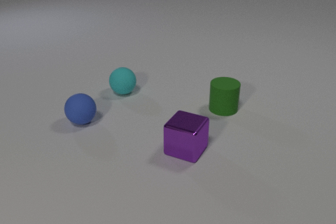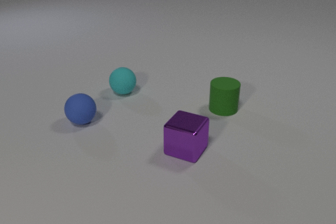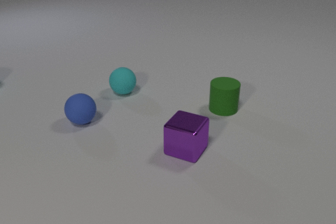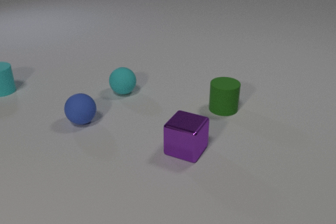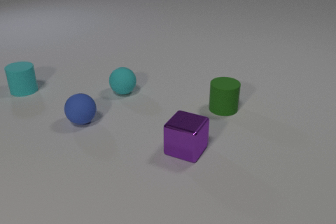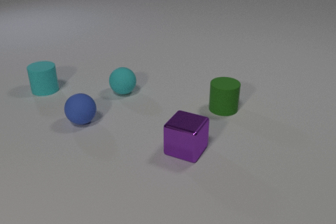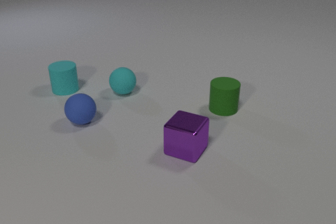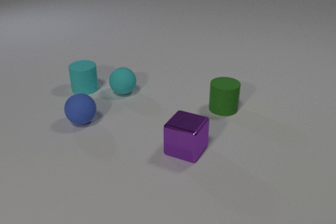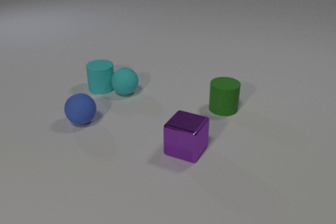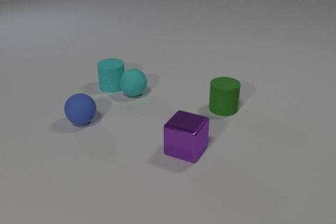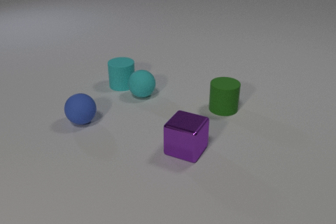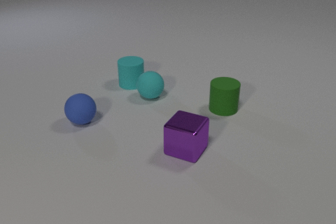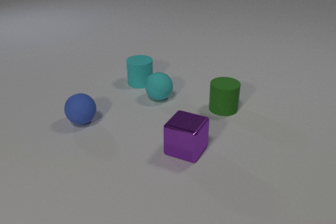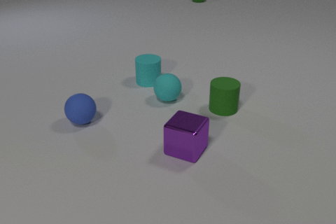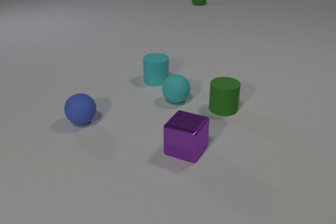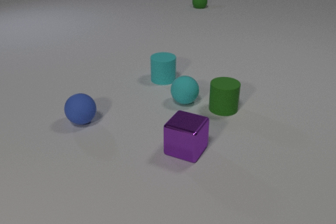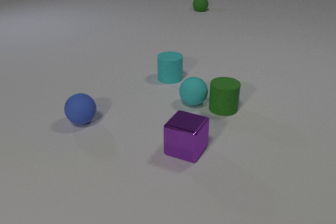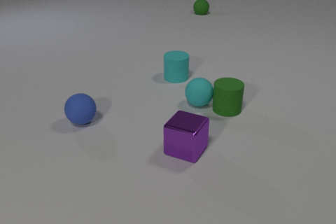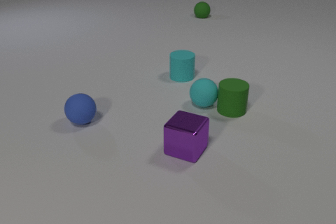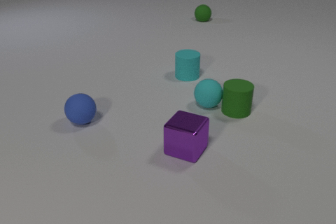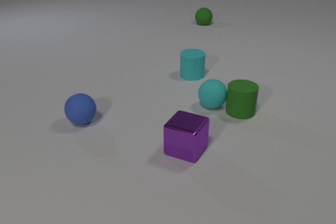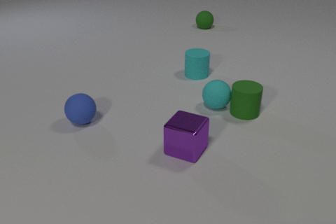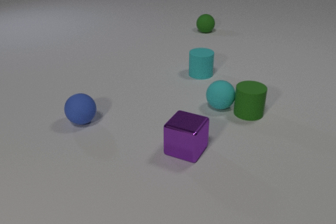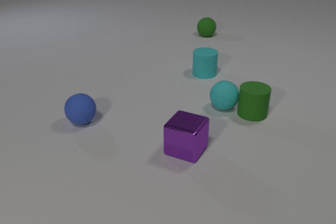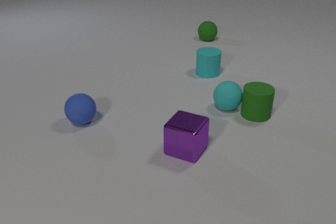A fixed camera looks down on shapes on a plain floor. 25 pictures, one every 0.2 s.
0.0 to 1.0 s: The cyan rubber cylinder comes in at the left edge, slides to the right.
1.0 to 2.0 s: The cyan rubber cylinder slides to the right. The cyan rubber sphere rolls to the right and toward the camera. The cyan rubber cylinder and the cyan rubber sphere collide.
2.0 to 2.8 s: The cyan rubber cylinder slides to the right. The cyan rubber sphere rolls to the right. The green rubber sphere comes in at the top edge, rolls toward the camera.
2.8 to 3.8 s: The cyan rubber cylinder slides to the right. The cyan rubber sphere rolls to the right. The green rubber sphere rolls toward the camera. The green rubber cylinder slides to the right. The cyan rubber sphere and the green rubber cylinder collide.
3.8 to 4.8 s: The cyan rubber cylinder slides to the right and away from the camera. The cyan rubber sphere rolls to the right. The green rubber sphere rolls toward the camera. The green rubber cylinder slides to the right.
Are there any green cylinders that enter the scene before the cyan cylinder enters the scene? no.
What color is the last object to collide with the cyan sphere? green.
Are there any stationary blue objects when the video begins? yes.
